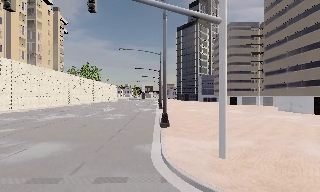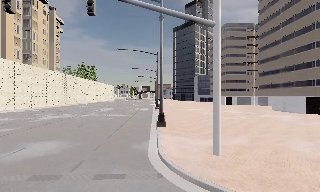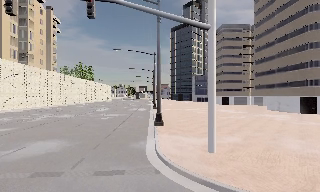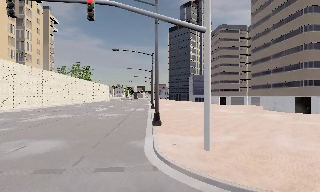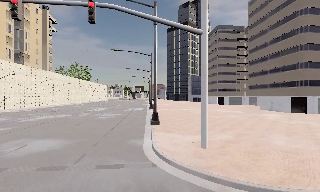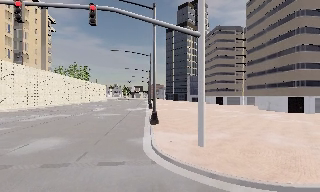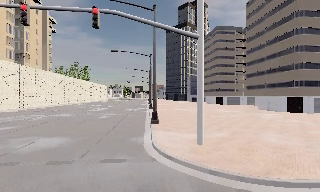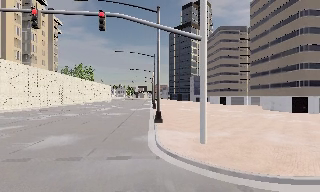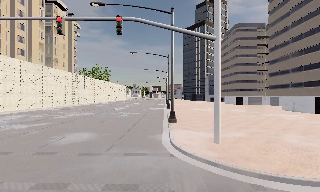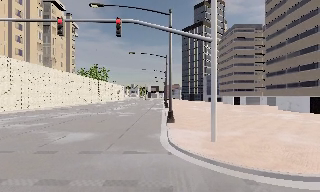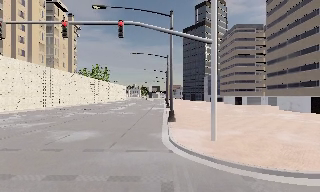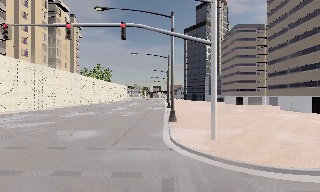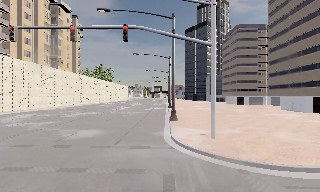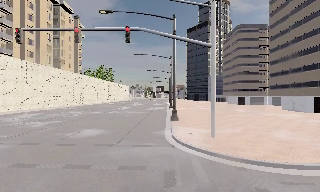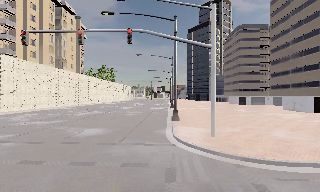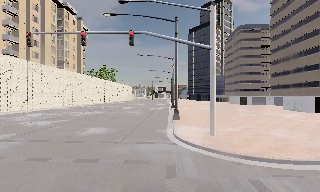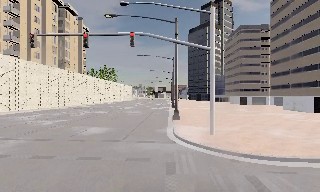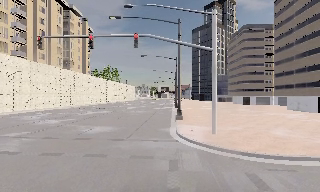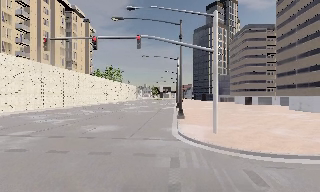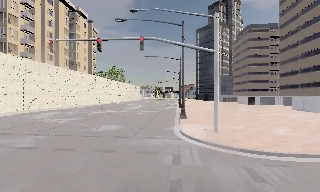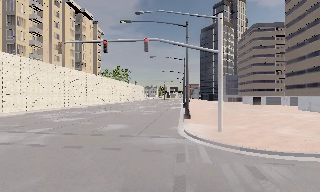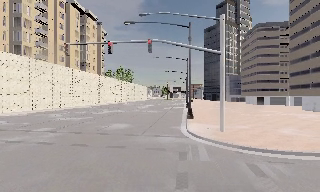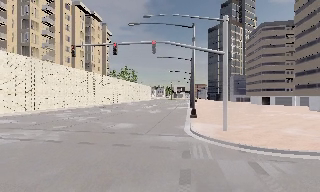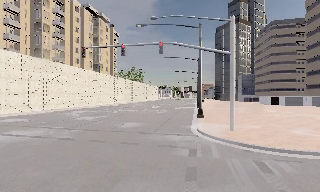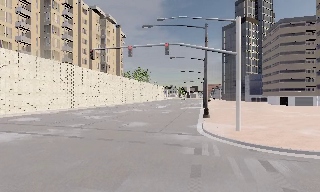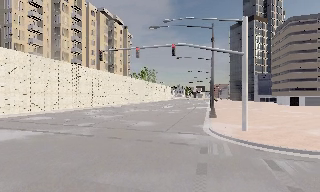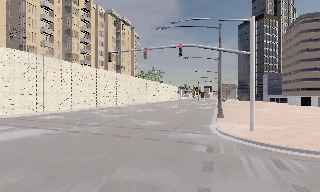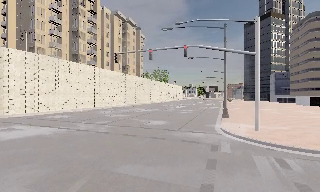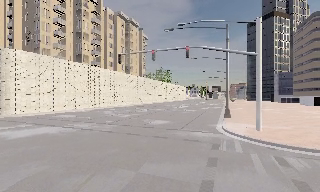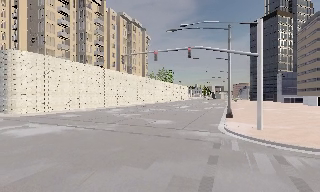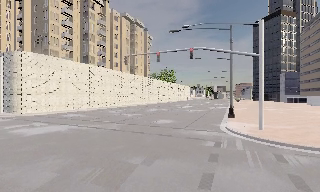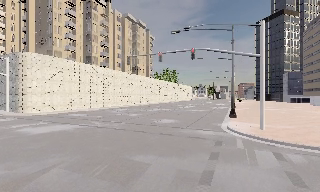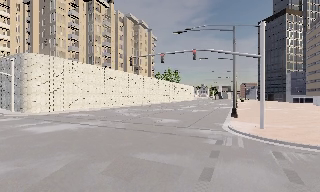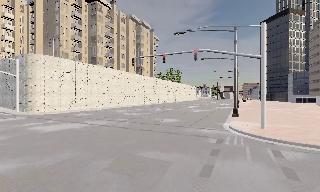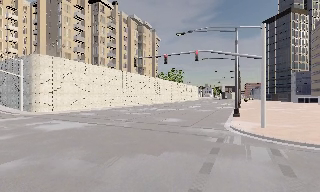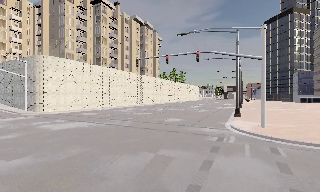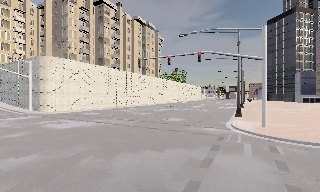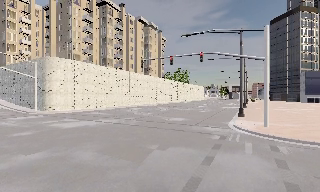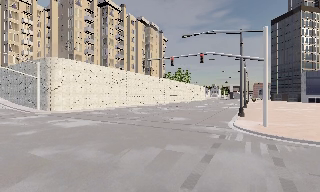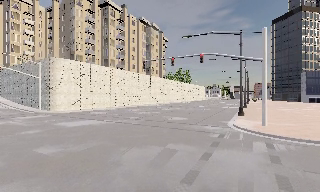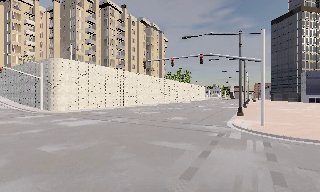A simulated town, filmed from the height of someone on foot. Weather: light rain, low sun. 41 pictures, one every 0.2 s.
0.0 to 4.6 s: The camera swings to its left by about 15 degrees, and the scene slides to the right. It travels backward, about 6 m, so what stands in front gets smaller.
4.6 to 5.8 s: The camera pans to its left, which is counterclockwise from overhead, by about 10 degrees. It travels backward, about 1.5 m, so what stands in front gets smaller.
5.8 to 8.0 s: The camera travels backward, about 2.5 m, so what stands in front gets smaller.
The film runs backward here.
